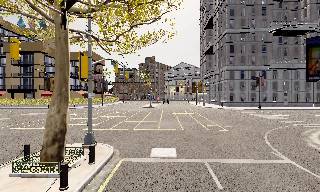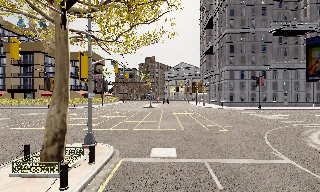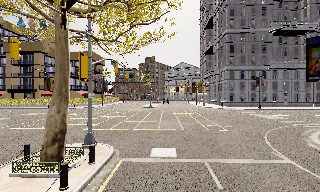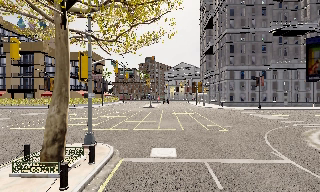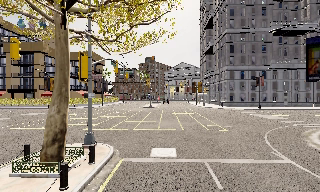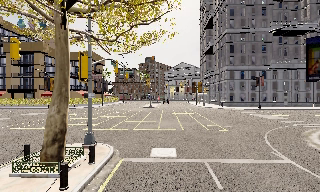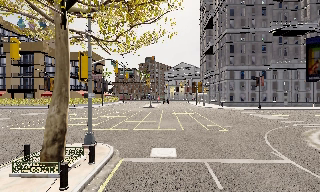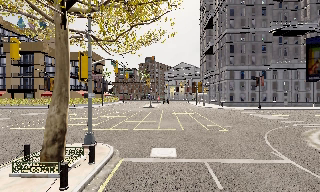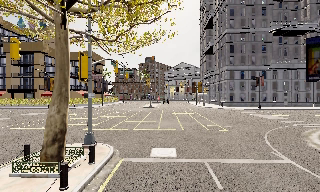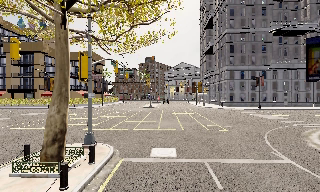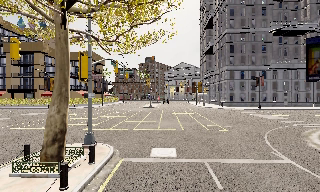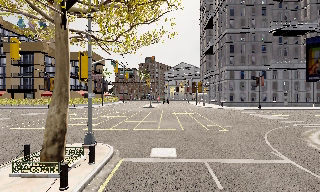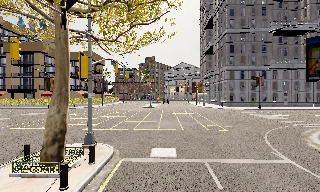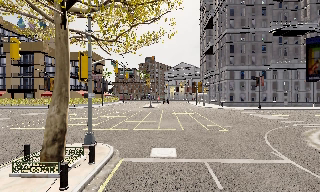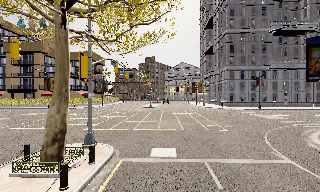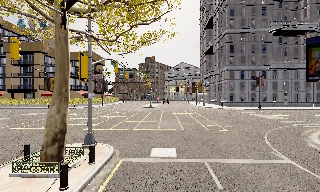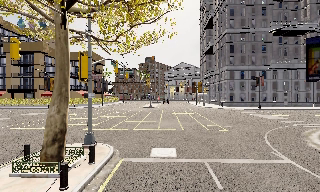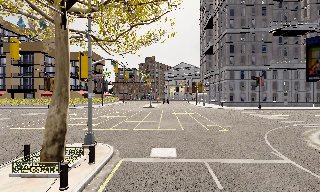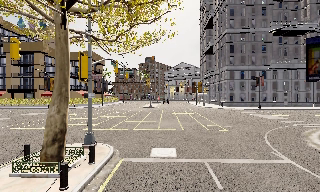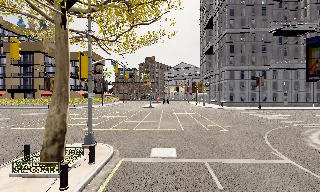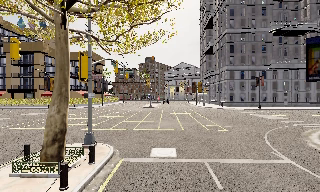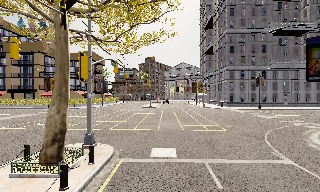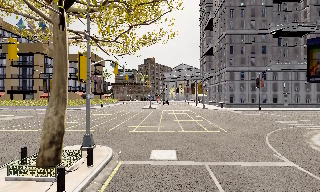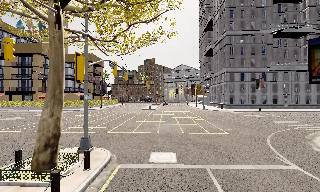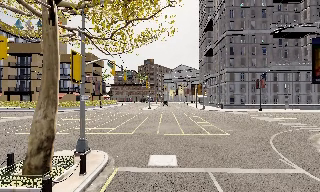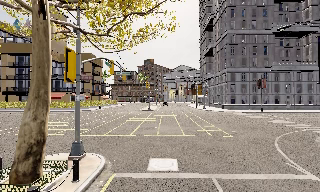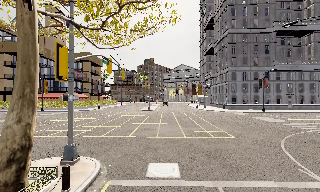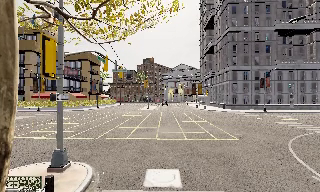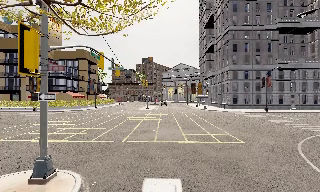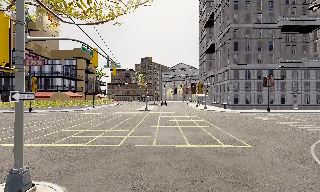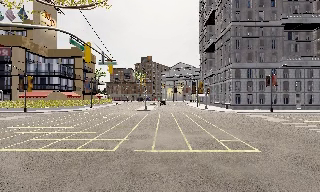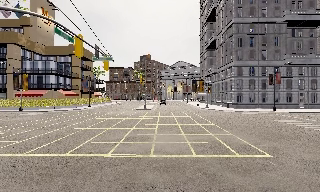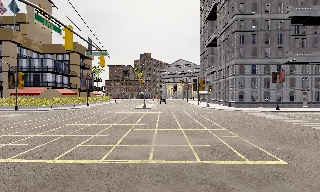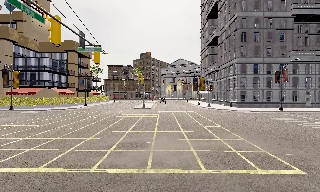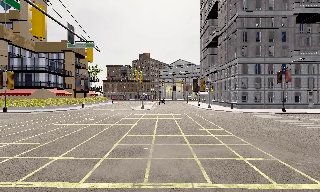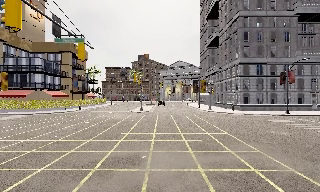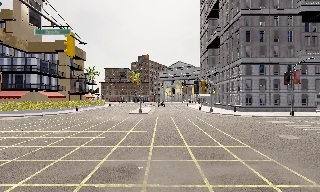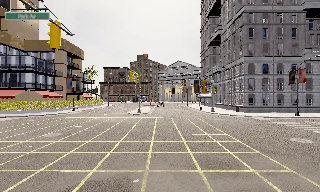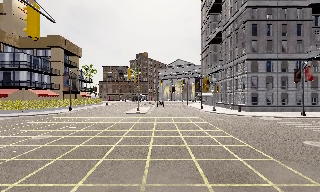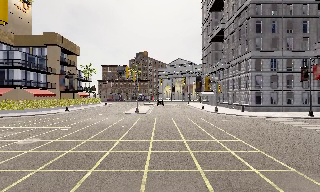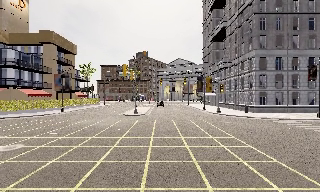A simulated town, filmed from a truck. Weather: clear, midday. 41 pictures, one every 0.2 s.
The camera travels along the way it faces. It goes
forward.
0.0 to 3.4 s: The camera keeps its place and its aim.
3.4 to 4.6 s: The camera shifts only a little, or ends up much as it began.
4.6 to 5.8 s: The camera travels forward, about 3.5 m, so what stands in front looms larger. It gains speed.
5.8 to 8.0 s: The camera travels forward, about 10 m, so what stands in front looms larger.
The film runs forward here.
